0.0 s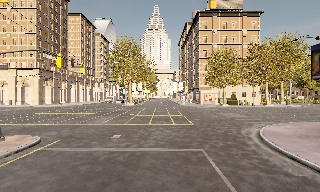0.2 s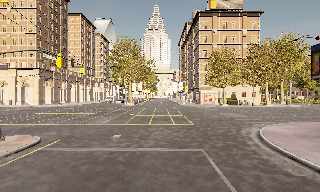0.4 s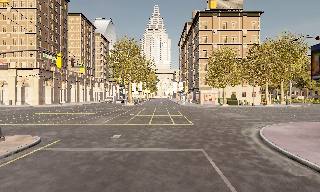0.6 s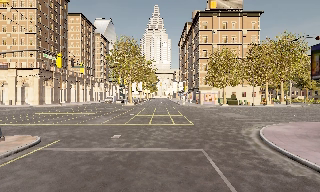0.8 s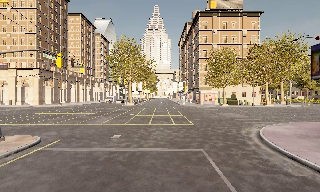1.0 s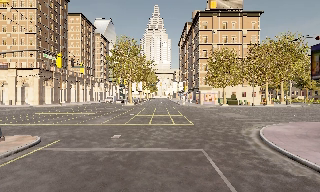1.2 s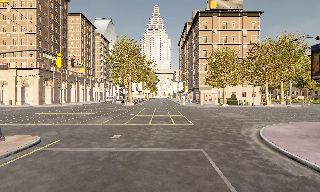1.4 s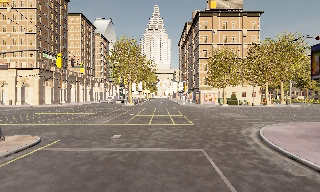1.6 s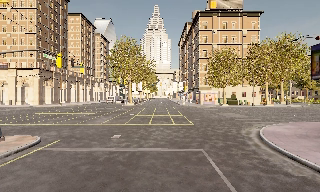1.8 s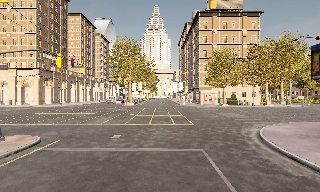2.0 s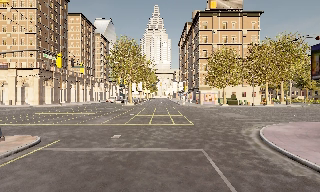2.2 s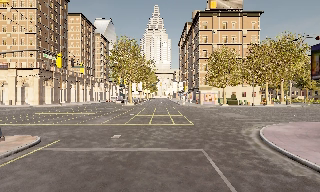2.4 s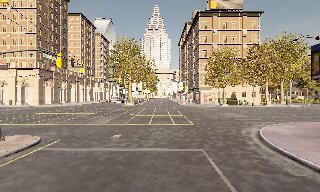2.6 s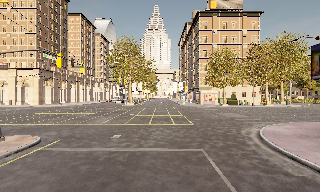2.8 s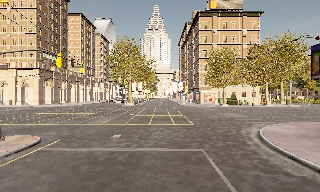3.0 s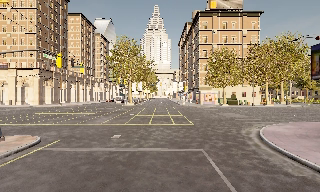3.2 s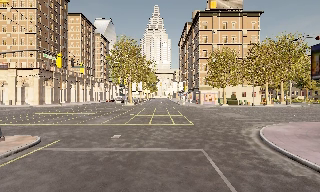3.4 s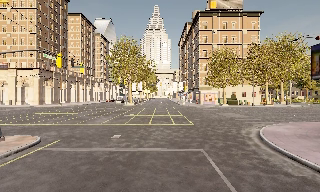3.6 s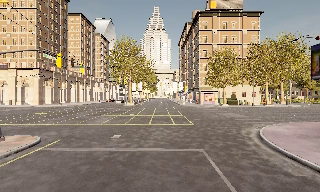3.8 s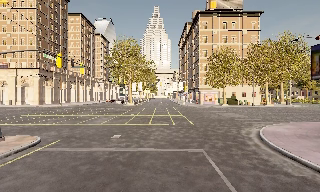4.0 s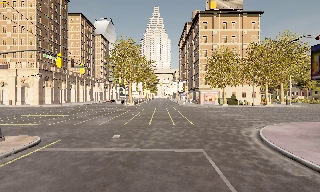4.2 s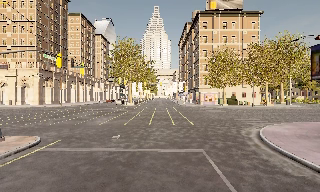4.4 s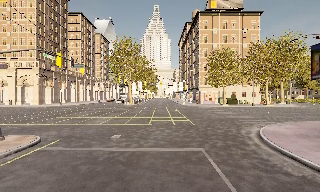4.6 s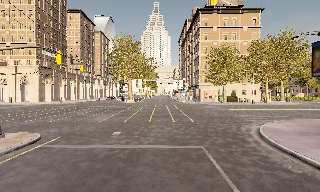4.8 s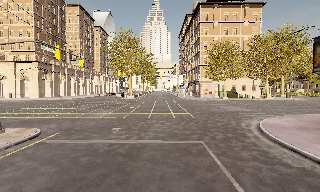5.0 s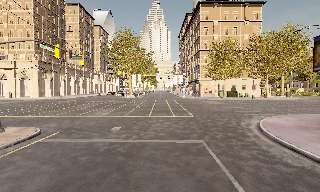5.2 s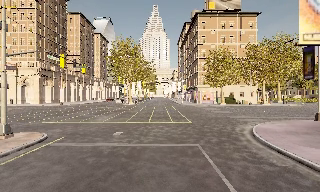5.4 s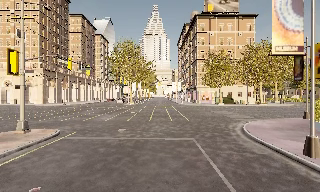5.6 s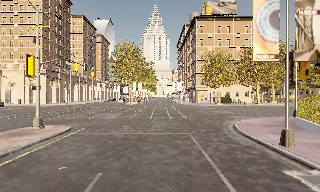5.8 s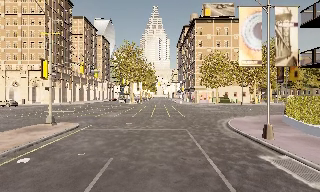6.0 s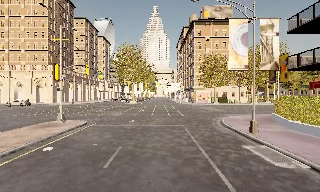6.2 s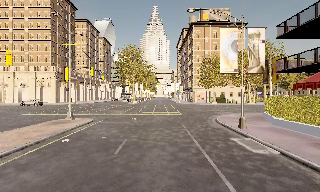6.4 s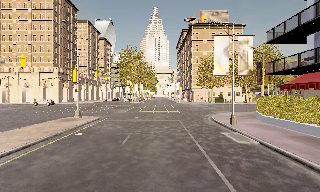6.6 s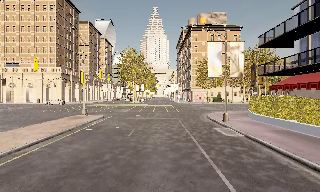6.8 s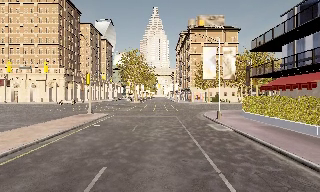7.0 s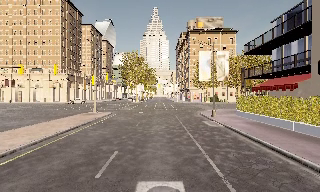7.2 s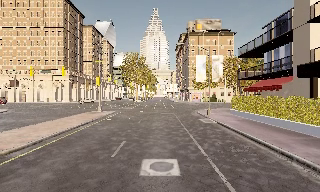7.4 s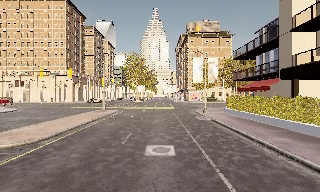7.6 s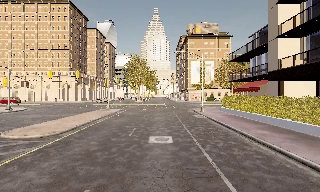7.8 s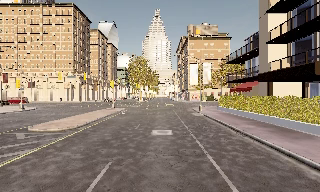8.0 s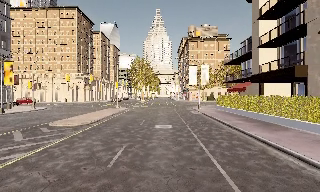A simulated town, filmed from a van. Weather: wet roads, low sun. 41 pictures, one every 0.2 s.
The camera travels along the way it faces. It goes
backward.
0.0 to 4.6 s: The camera keeps its place and its aim.
4.6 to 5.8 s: The camera travels backward, about 4 m, so what stands in front gets smaller. It gains speed.
5.8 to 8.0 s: The camera travels backward, about 16 m, so what stands in front gets smaller.
The film runs backward here.
